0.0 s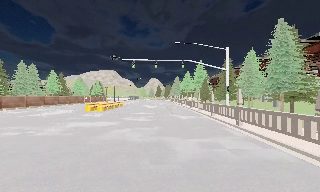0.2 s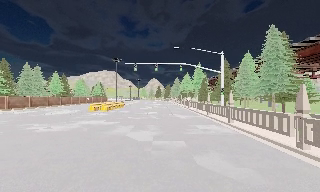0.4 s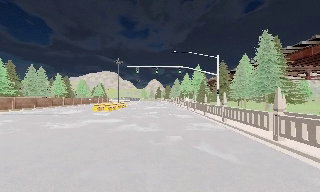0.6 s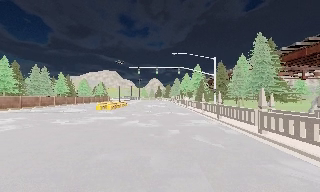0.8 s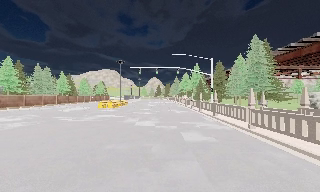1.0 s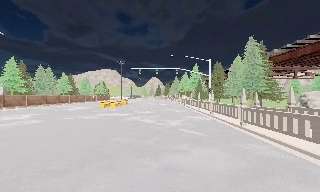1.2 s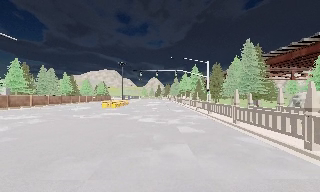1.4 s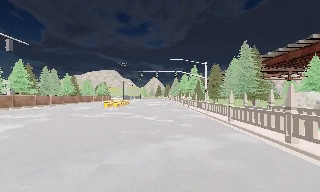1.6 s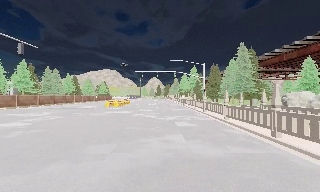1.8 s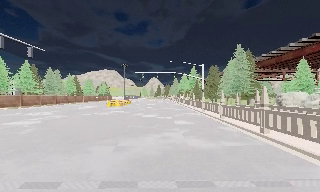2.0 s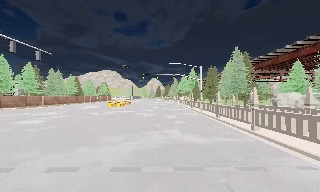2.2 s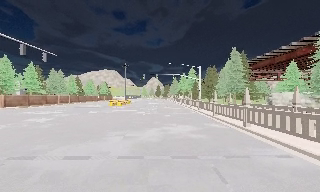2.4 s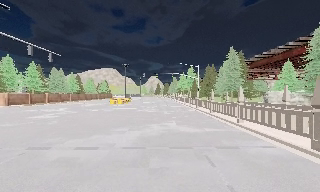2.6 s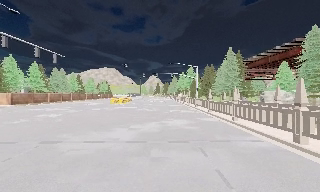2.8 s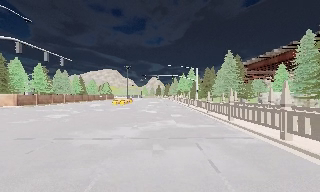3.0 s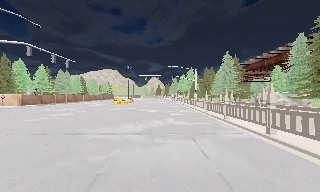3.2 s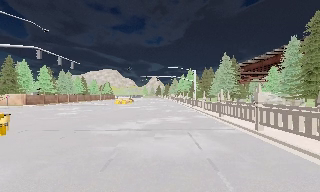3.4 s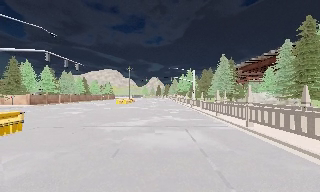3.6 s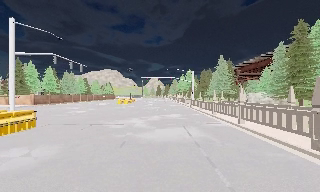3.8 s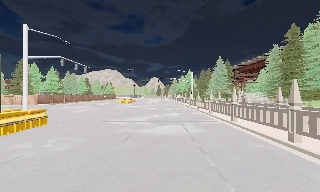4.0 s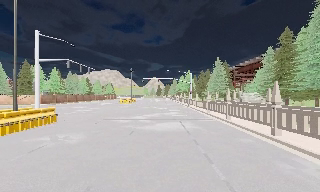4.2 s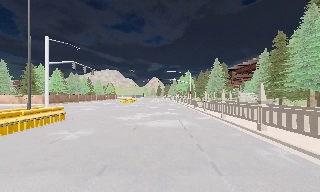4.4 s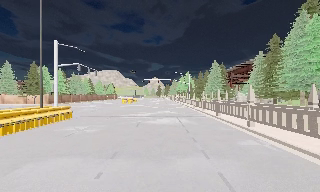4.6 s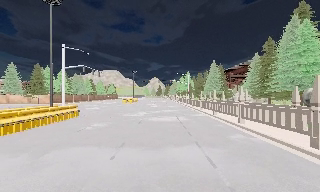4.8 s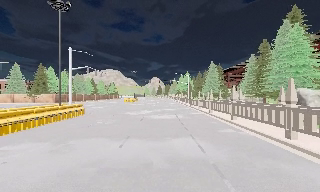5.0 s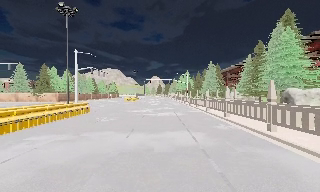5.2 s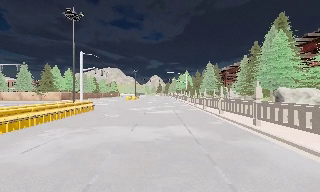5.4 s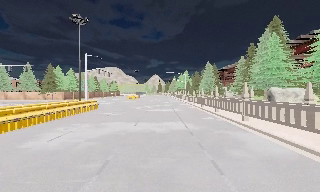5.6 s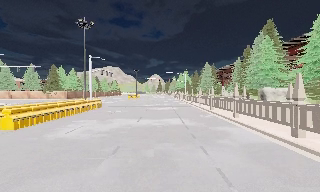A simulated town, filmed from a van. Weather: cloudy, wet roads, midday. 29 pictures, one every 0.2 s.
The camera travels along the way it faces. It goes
backward.
0.0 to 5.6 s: The camera travels backward, about 30 m, so what stands in front gets smaller.
The film runs backward here.
